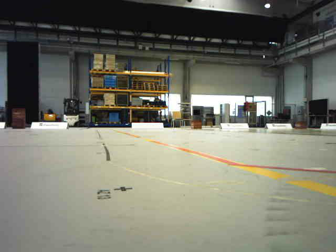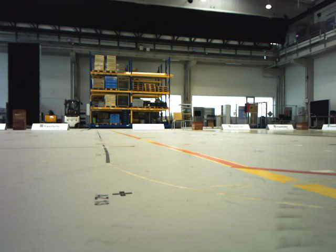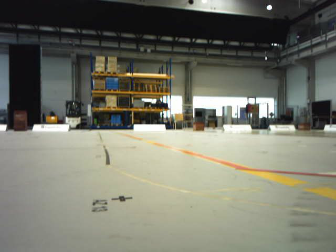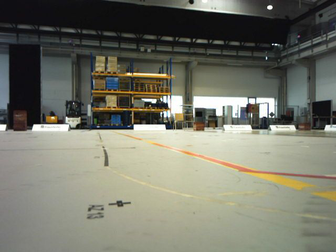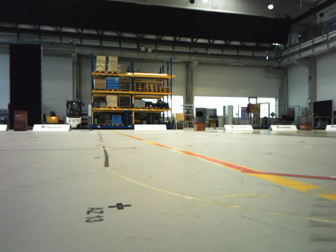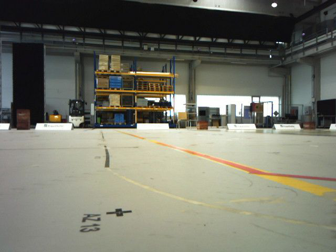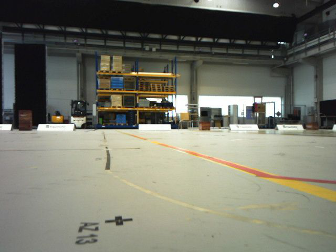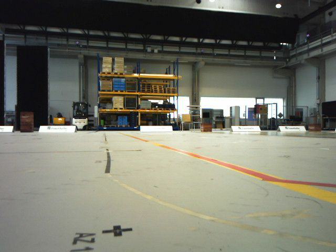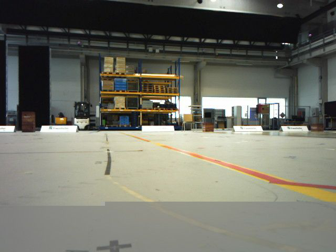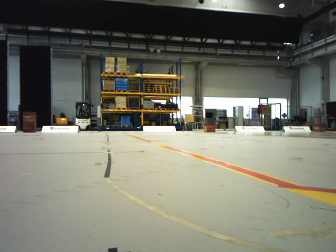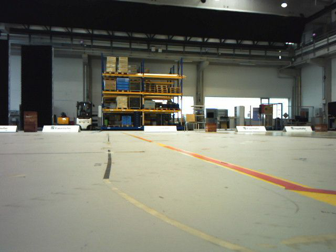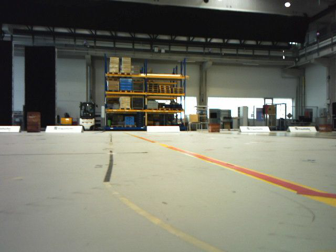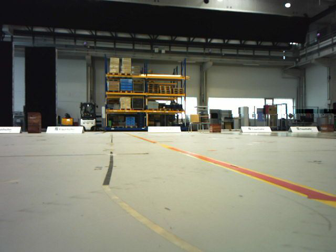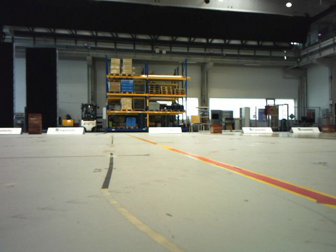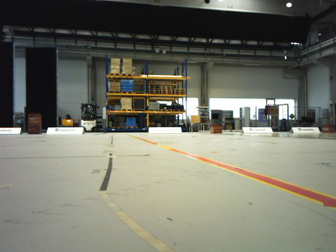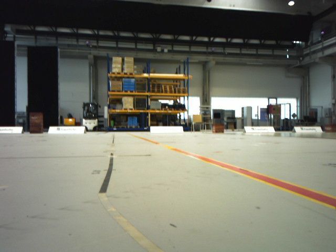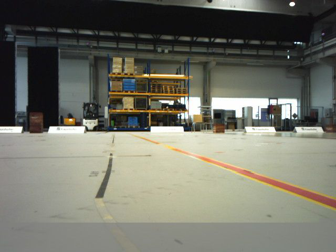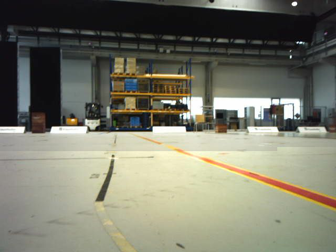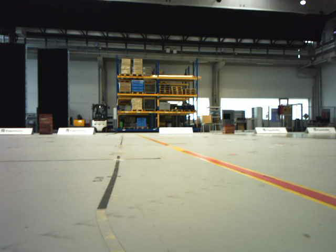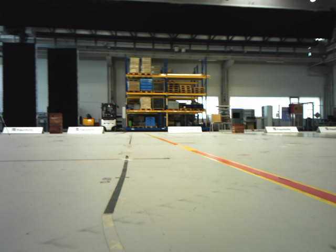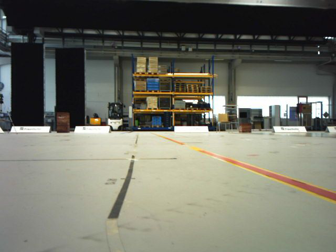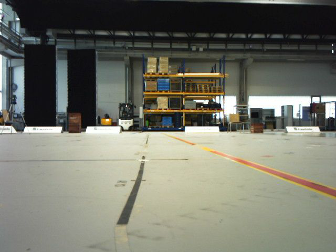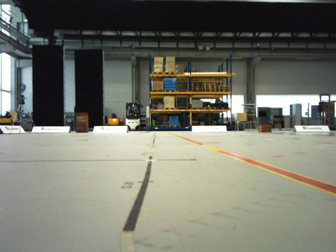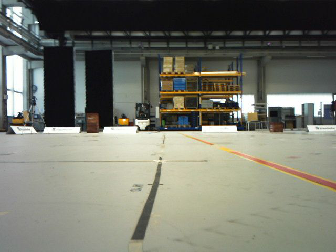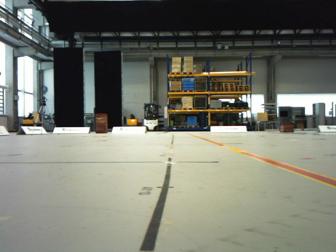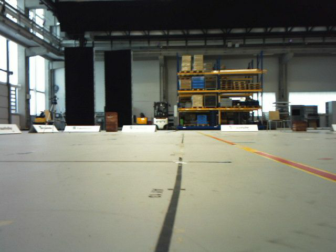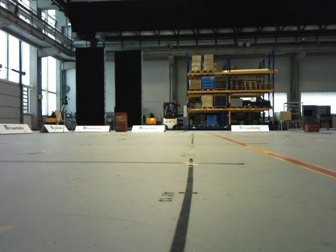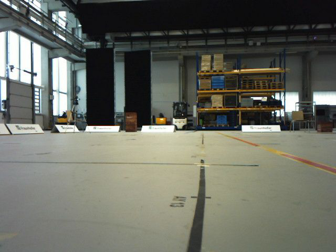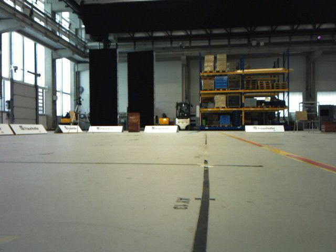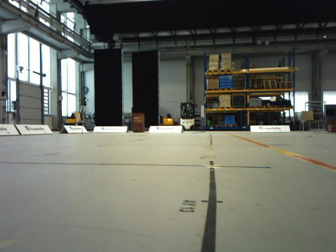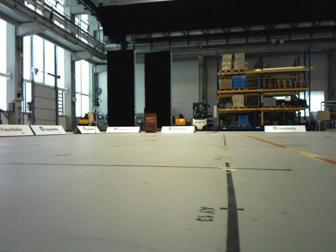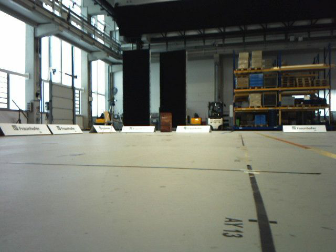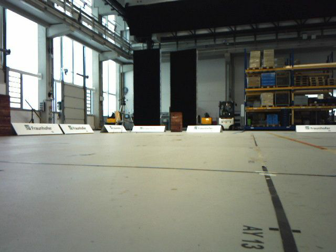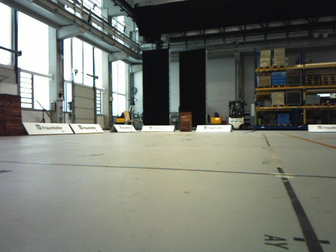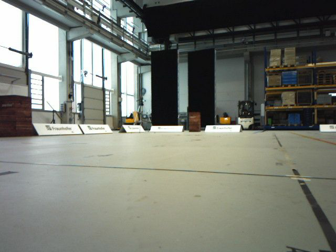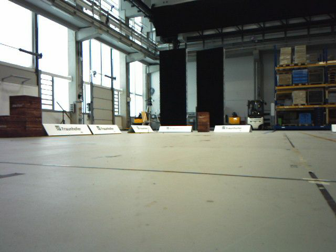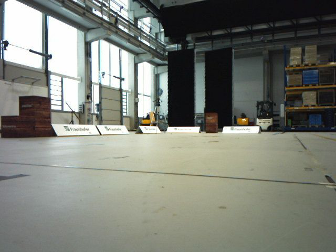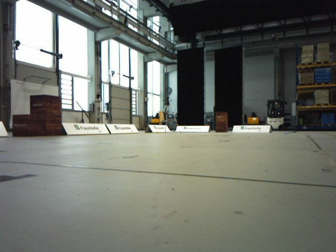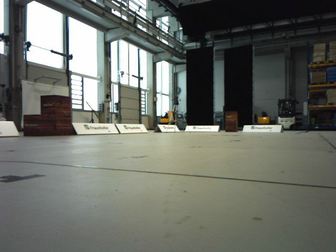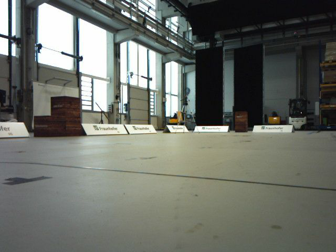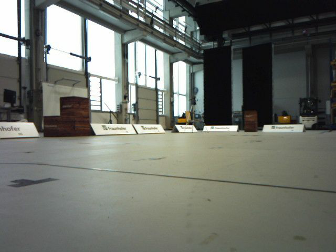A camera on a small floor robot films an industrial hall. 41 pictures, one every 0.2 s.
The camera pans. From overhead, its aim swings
counterclockwise.
The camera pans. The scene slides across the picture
to the right.
0.0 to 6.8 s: The scene slides to the right, as the camera pans about 35 degrees to its left. It travels forward, about 1.4 m.
6.8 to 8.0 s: The scene slides to the right, as the camera pans about 10 degrees to its left. It travels forward, about 0.2 m, so what stands in front looms larger.
The film runs forward here.
